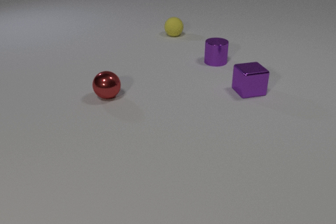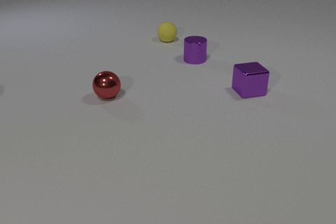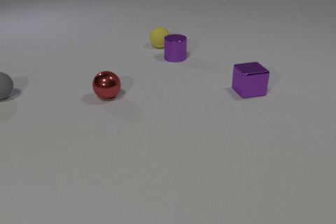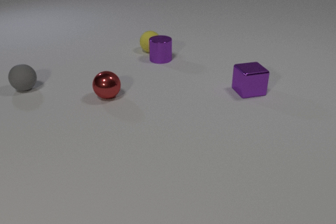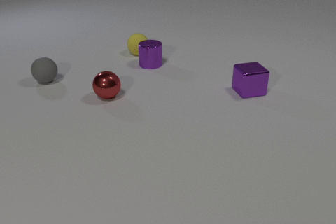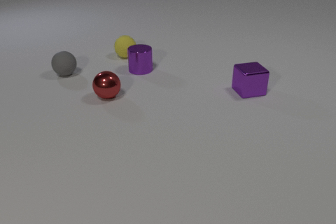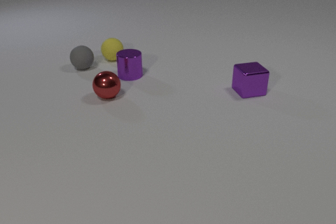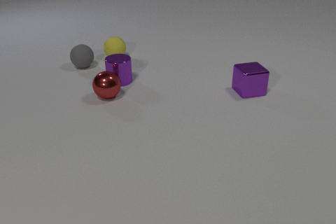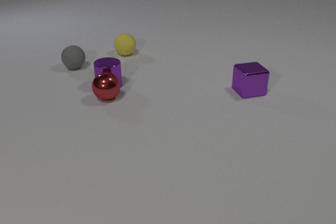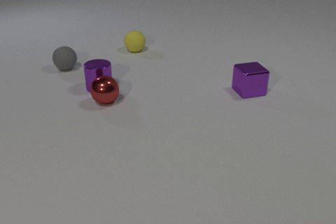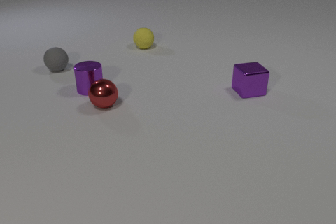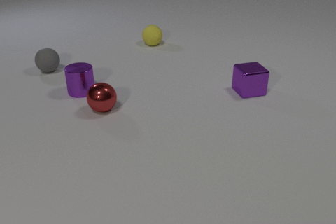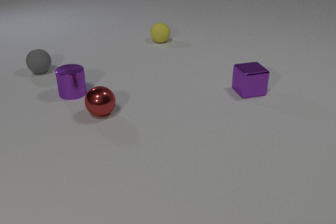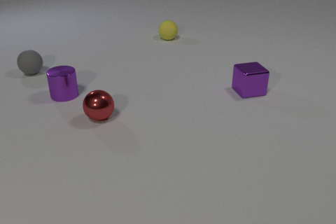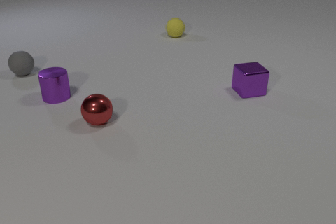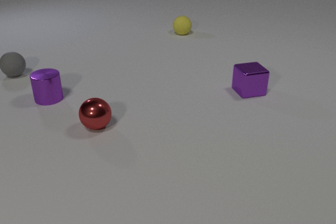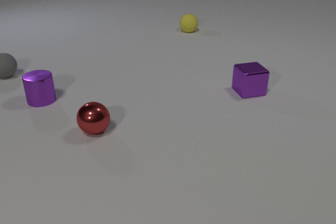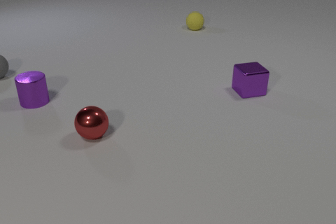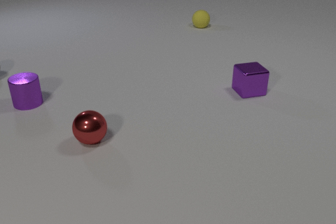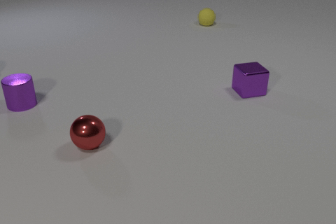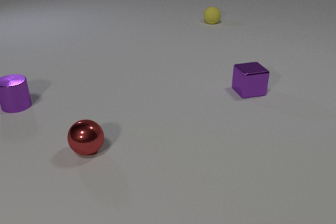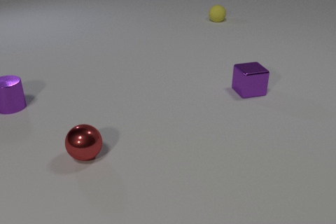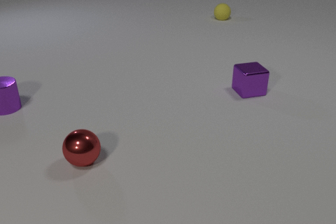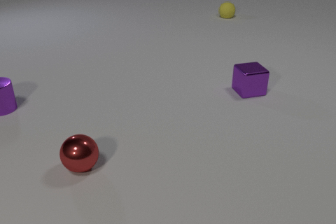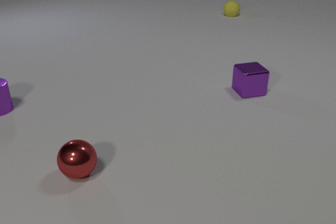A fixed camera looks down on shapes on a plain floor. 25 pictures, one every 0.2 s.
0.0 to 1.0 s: The yellow rubber sphere rolls toward the camera and to the left. The purple metal cylinder slides to the left. The gray rubber sphere comes in at the left edge, rolls to the right and away from the camera. The yellow rubber sphere and the purple metal cylinder collide.
1.0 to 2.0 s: The yellow rubber sphere rolls away from the camera and to the right. The purple metal cylinder slides to the left and toward the camera. The gray rubber sphere rolls away from the camera and to the left. The red metal sphere rolls toward the camera. The yellow rubber sphere and the gray rubber sphere collide. The purple metal cylinder and the red metal sphere collide.
2.0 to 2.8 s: The yellow rubber sphere rolls away from the camera and to the right. The purple metal cylinder slides to the left. The gray rubber sphere rolls to the left. The red metal sphere rolls toward the camera.
2.8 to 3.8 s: The yellow rubber sphere rolls away from the camera and to the right. The purple metal cylinder slides to the left. The gray rubber sphere rolls to the left, leaves at the left edge. The red metal sphere rolls toward the camera.
3.8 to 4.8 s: The yellow rubber sphere rolls away from the camera and to the right. The purple metal cylinder slides to the left. The red metal sphere rolls toward the camera.
What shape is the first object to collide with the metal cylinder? sphere.
Are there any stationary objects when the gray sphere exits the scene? yes.
What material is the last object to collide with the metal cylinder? metal.
